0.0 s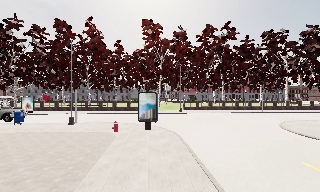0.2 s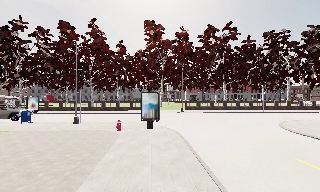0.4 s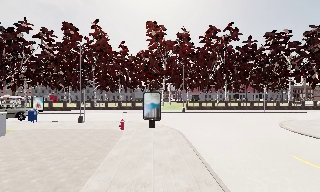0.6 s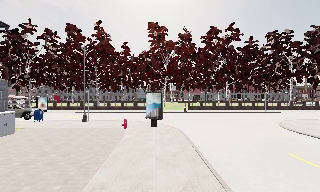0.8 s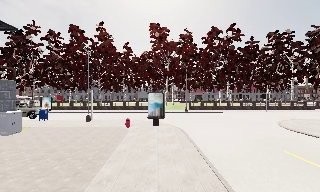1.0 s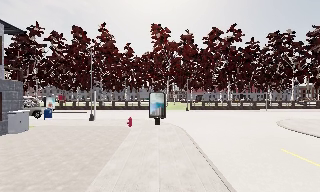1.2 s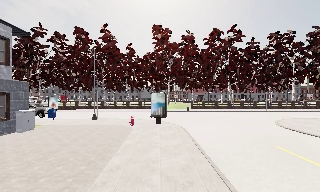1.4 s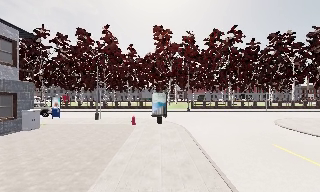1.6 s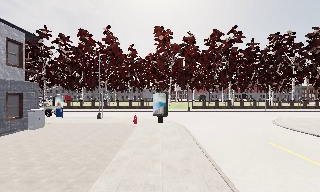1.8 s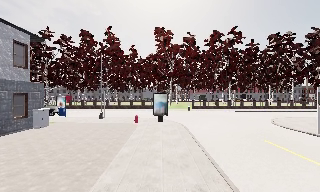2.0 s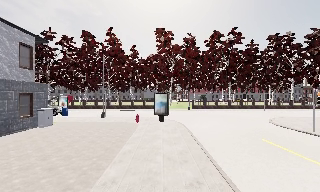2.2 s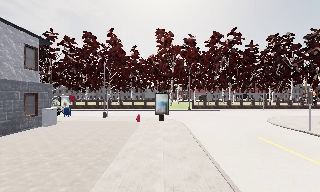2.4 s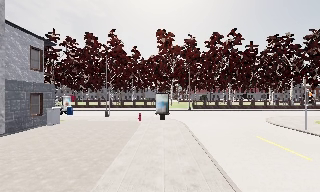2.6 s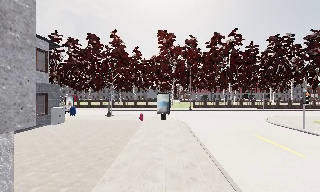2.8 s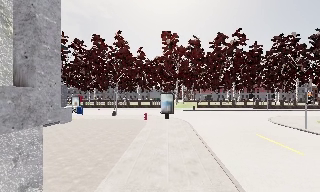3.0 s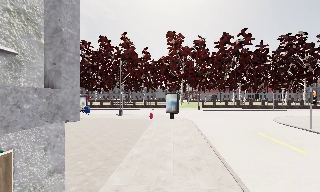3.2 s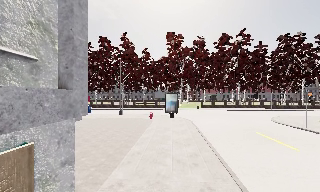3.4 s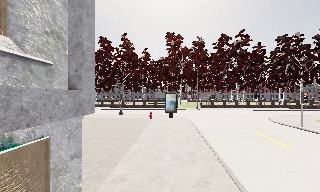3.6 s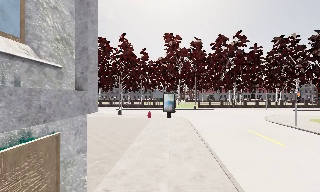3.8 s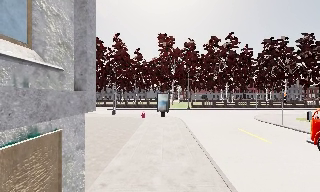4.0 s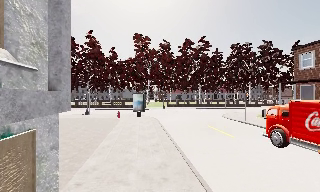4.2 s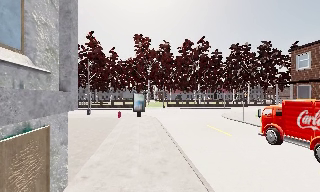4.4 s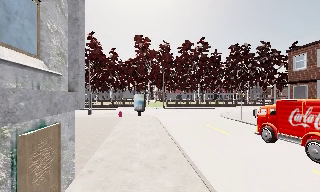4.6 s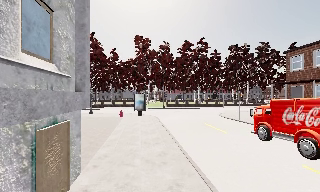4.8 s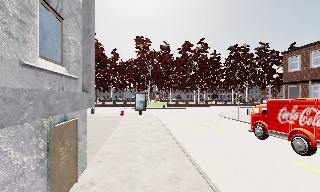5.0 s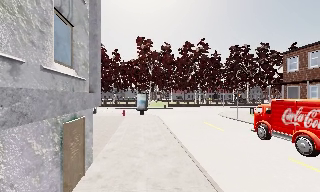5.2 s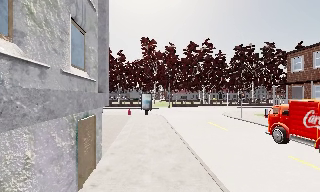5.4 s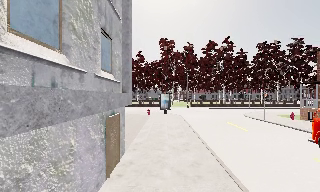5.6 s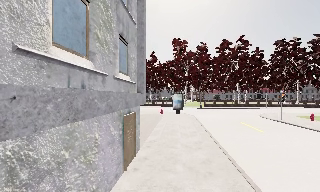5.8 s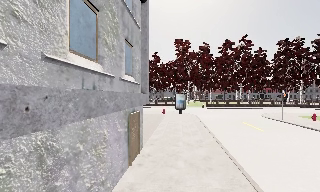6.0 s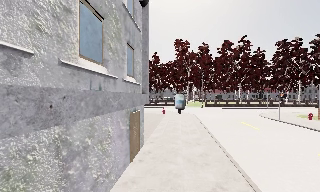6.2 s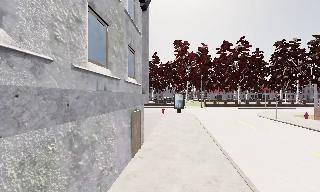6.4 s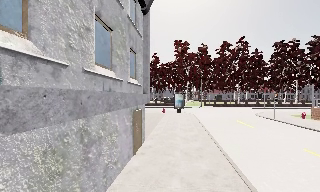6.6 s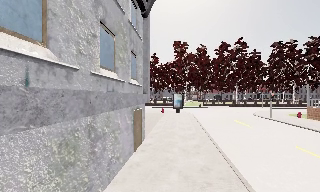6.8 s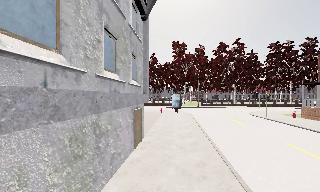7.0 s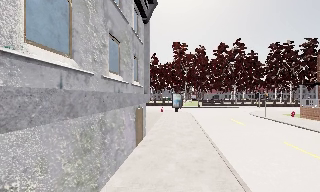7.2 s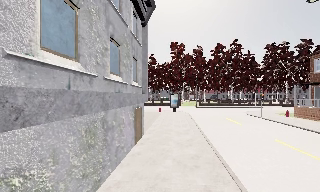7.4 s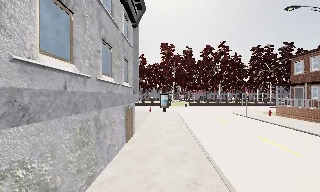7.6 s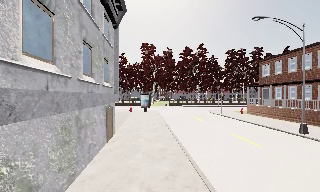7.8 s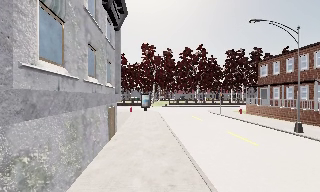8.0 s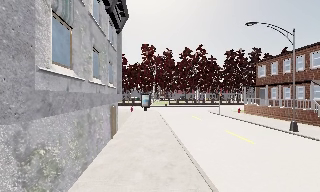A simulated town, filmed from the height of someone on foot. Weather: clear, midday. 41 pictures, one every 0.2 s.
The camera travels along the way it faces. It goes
backward.
0.0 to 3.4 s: The camera travels backward, about 7 m, so what stands in front gets smaller.
3.4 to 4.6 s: The camera swings to its right by about 10 degrees, and the scene slides to the left. It travels backward, about 2 m, so what stands in front gets smaller.
4.6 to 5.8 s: The camera pans to its left, which is counterclockwise from overhead, by about 15 degrees. It travels backward, about 2.5 m, so what stands in front gets smaller.
5.8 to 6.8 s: The camera travels backward, about 2 m, so what stands in front gets smaller.
6.8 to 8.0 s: The camera swings to its right by about 10 degrees, and the scene slides to the left. It travels backward, about 2 m, so what stands in front gets smaller.
The film runs backward here.
